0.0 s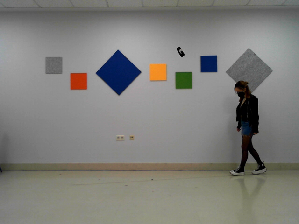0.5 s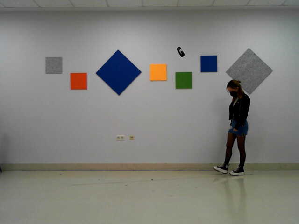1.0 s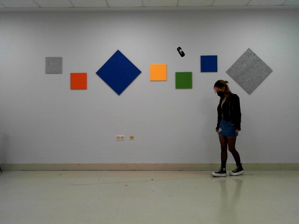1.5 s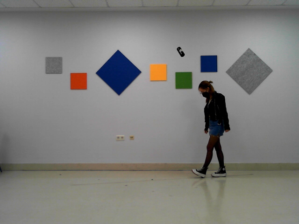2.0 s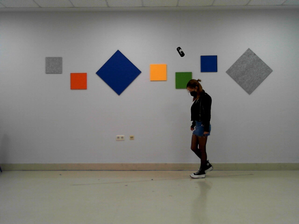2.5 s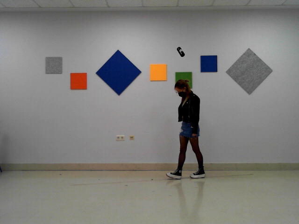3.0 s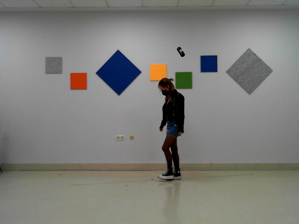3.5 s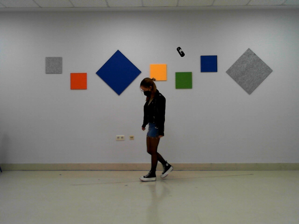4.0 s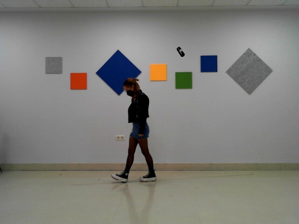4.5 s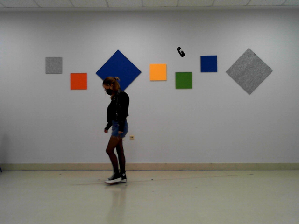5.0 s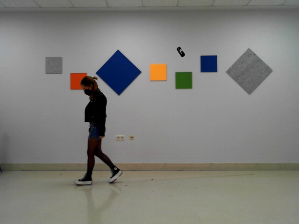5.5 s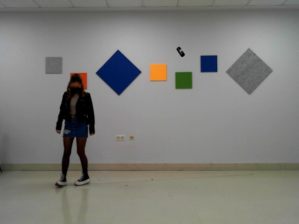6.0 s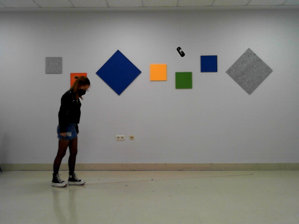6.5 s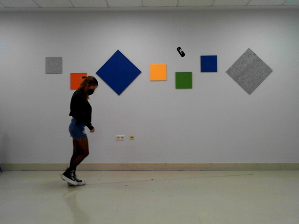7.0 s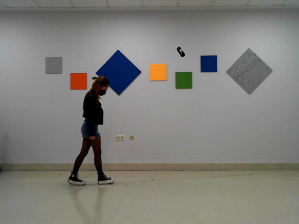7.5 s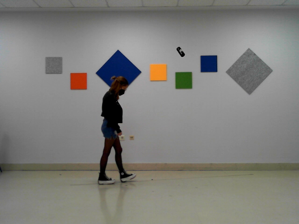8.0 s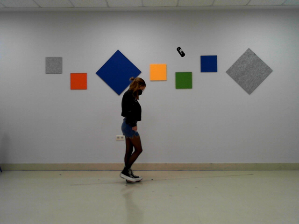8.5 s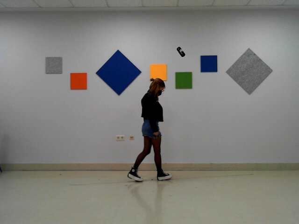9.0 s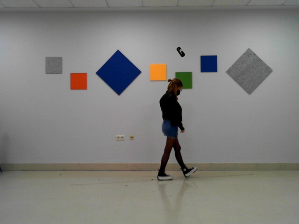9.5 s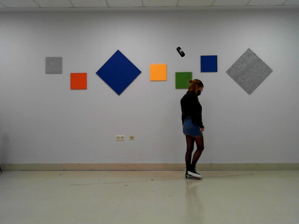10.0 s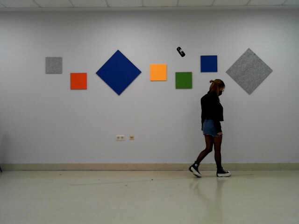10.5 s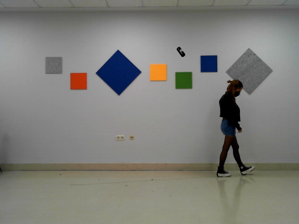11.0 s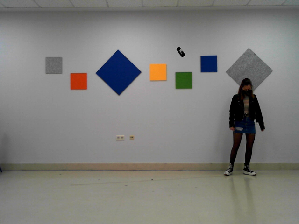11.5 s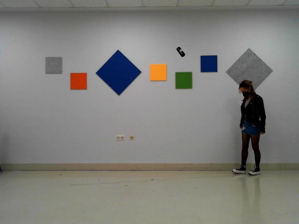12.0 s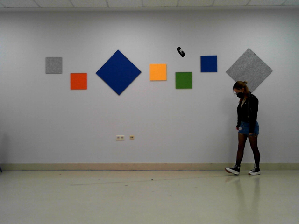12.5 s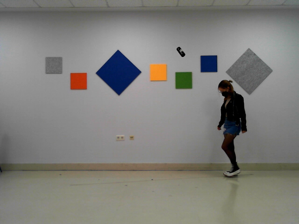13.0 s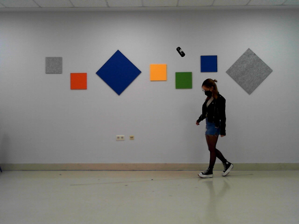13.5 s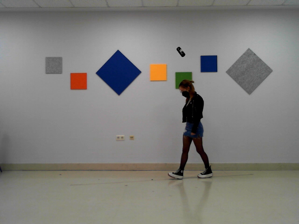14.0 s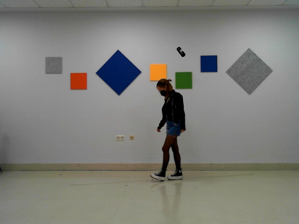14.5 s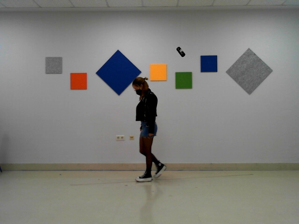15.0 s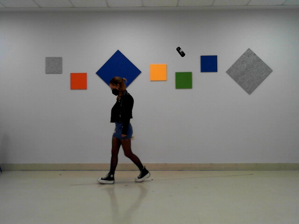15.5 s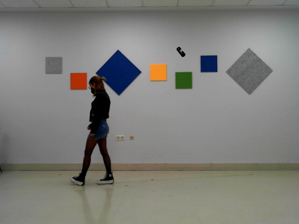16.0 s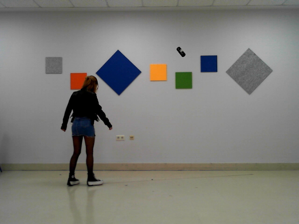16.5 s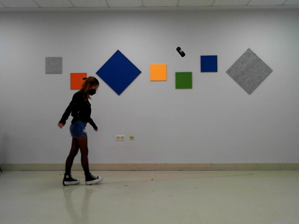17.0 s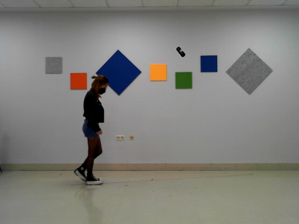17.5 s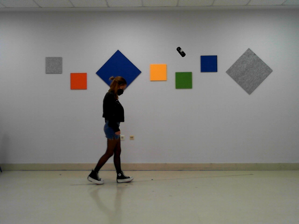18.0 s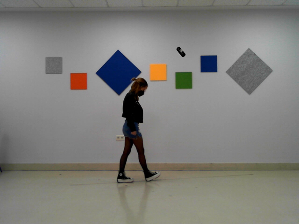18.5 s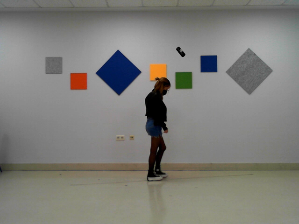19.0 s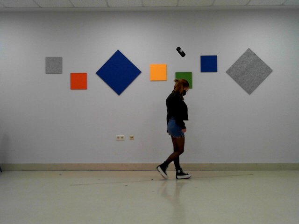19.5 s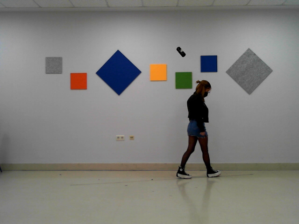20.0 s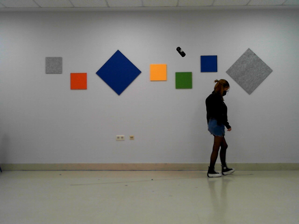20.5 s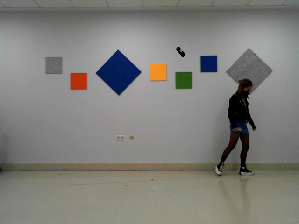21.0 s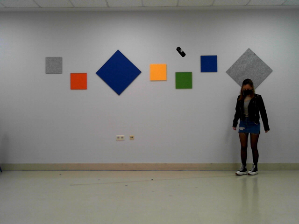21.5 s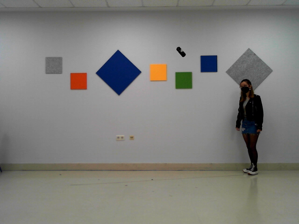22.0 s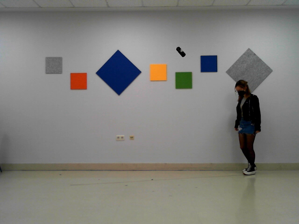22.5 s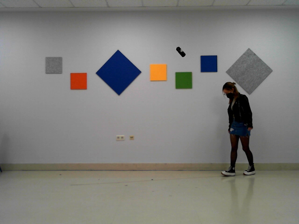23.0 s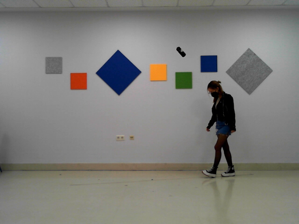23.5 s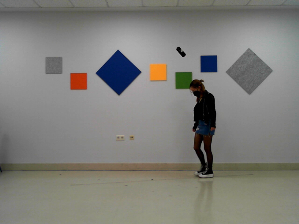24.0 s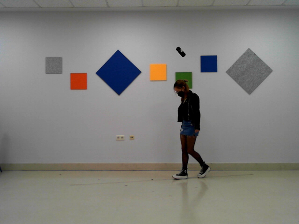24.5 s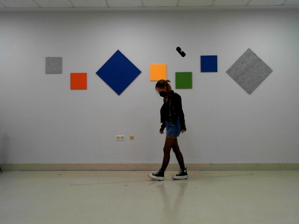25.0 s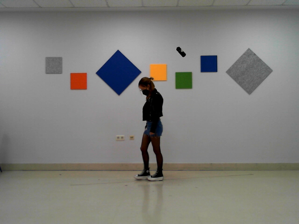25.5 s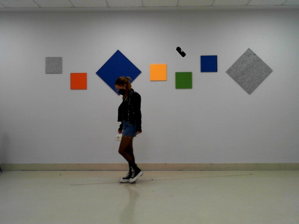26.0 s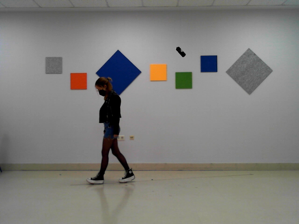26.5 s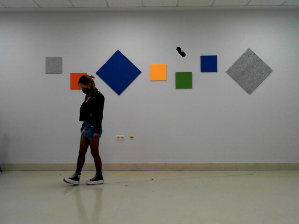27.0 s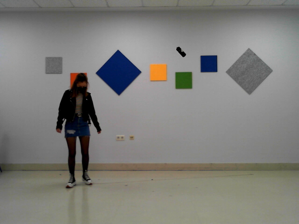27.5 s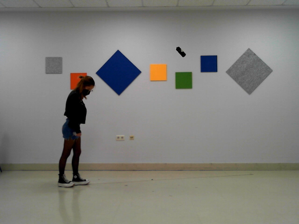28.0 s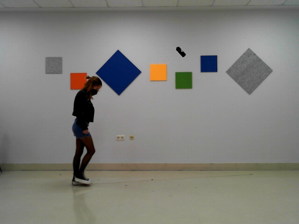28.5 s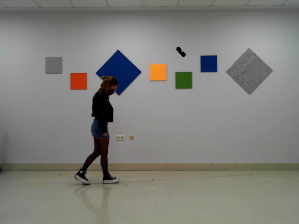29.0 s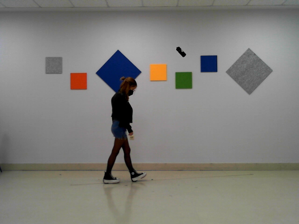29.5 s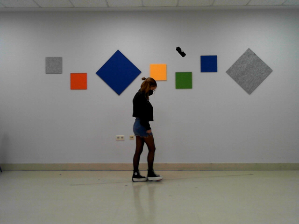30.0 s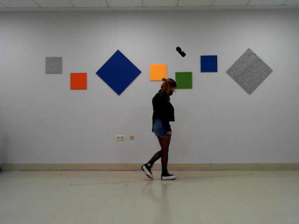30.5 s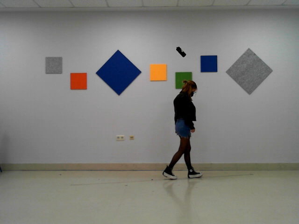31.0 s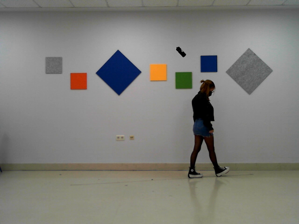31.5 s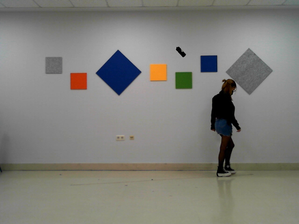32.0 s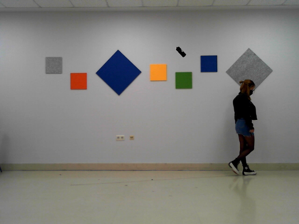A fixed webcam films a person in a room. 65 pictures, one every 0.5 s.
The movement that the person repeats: Walk along a line.
